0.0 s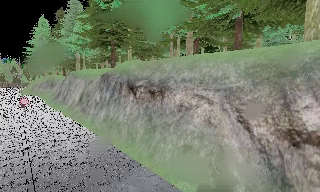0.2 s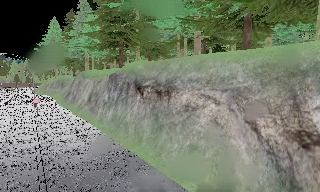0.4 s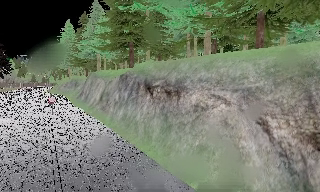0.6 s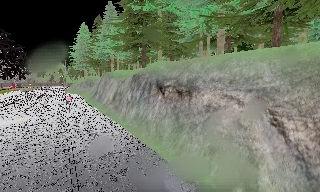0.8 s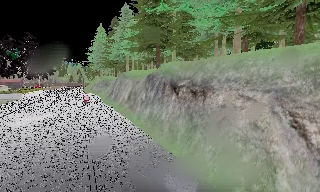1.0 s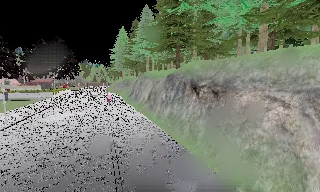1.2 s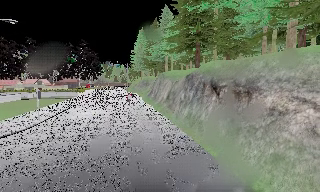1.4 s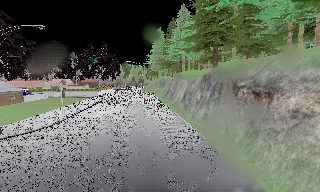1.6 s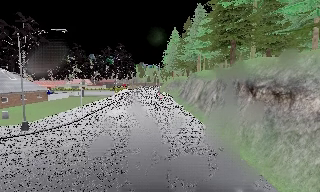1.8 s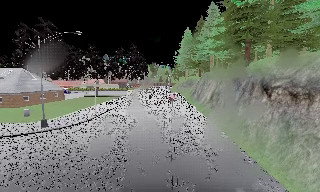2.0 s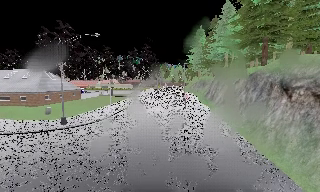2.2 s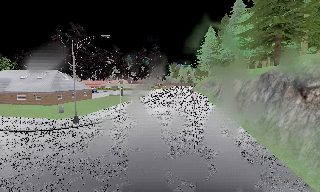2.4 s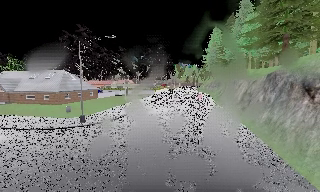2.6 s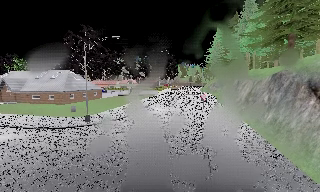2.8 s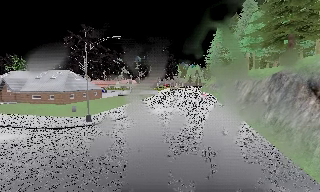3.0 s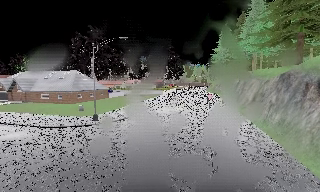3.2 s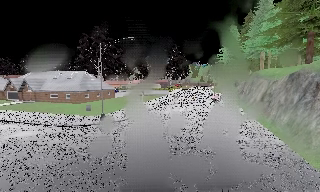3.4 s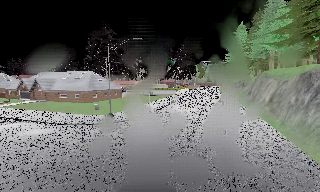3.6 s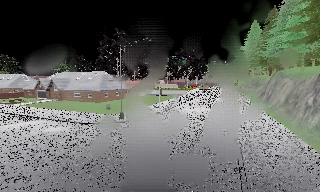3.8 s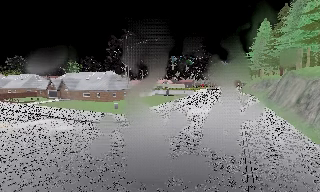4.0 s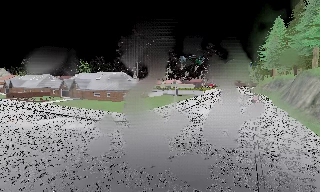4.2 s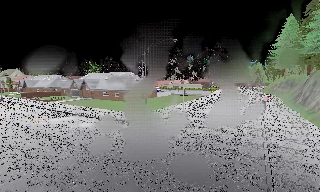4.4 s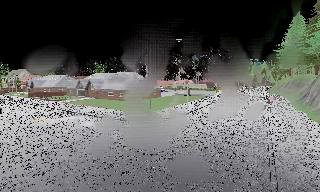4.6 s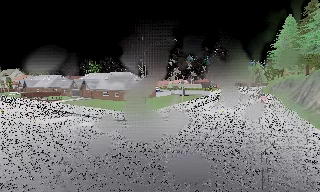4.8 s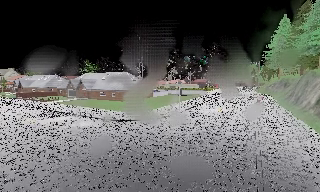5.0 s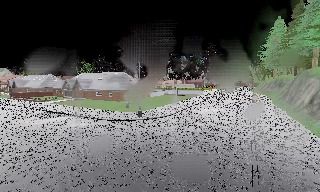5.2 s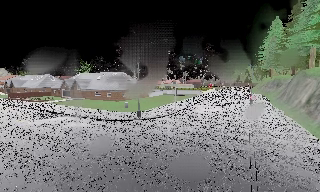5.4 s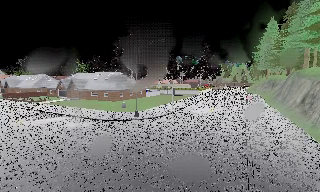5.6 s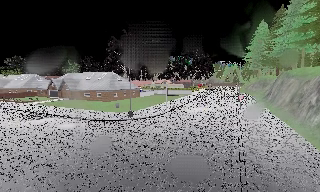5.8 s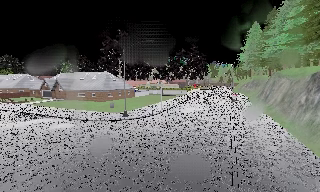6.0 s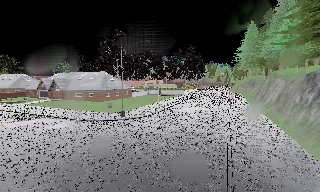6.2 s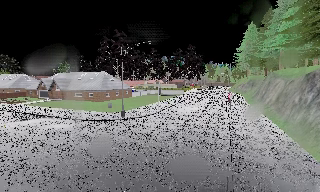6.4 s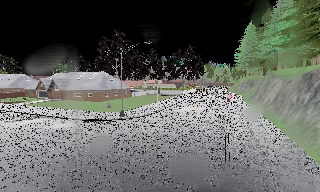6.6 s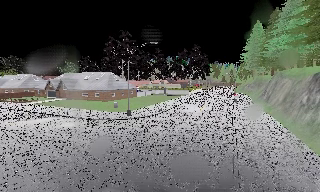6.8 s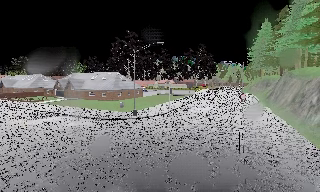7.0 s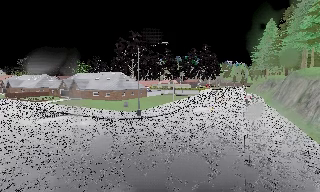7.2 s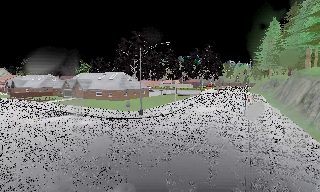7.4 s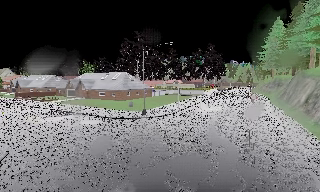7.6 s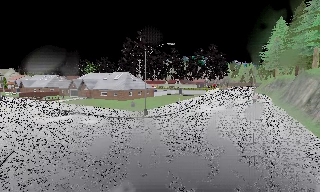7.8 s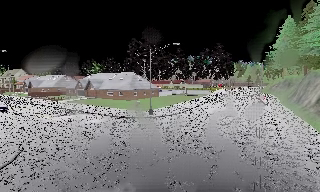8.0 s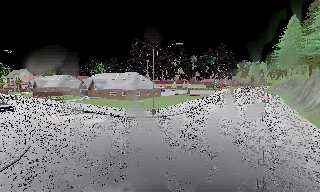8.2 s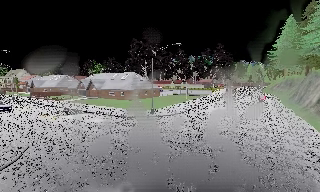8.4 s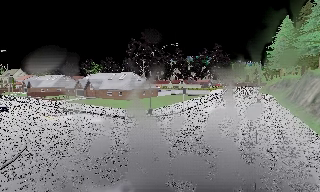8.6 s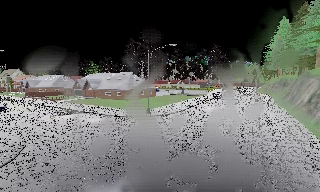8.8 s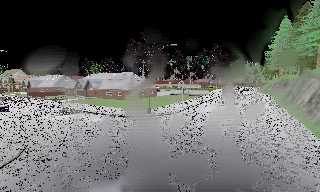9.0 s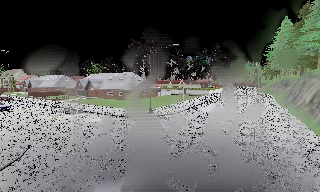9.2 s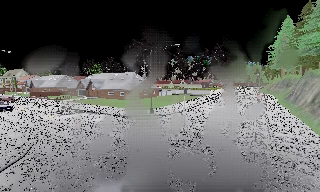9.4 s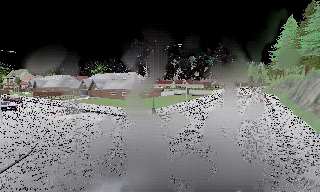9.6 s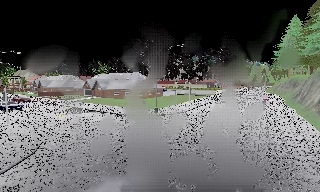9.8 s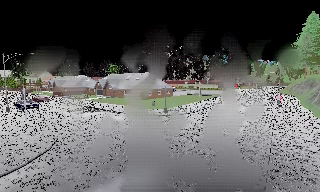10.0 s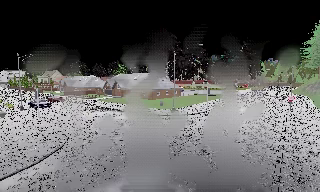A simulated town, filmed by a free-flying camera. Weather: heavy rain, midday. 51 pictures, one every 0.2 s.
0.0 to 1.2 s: The camera pans to its left, which is counterclockwise from overhead, by about 30 degrees. It travels backward, about 0.5 m, so what stands in front gets smaller.
1.2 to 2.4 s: The camera pans to its left, which is counterclockwise from overhead, by about 25 degrees.
2.4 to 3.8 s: The camera pans to its left, which is counterclockwise from overhead, by about 15 degrees. It travels backward, about 0.5 m, so what stands in front gets smaller.
3.8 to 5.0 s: The camera travels backward, about 0.5 m, so what stands in front gets smaller.
5.0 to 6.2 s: The camera shifts only a little, or ends up much as it began.
6.2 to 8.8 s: The camera travels backward, about 1 m, so what stands in front gets smaller.
8.8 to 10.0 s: The camera shifts only a little, or ends up much as it began.
The film runs backward here.
